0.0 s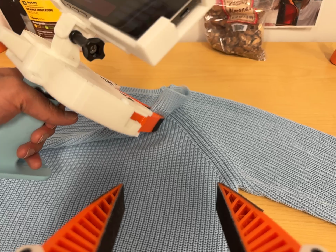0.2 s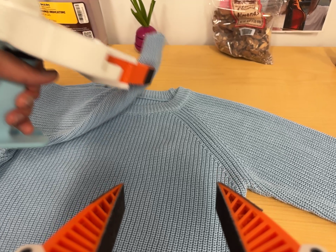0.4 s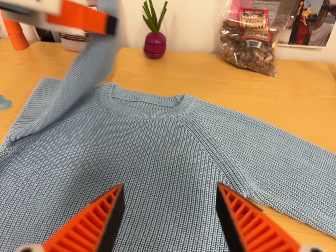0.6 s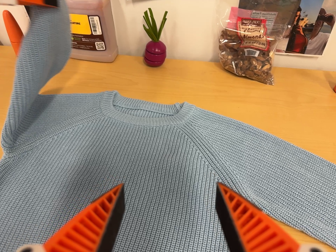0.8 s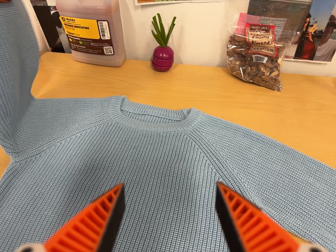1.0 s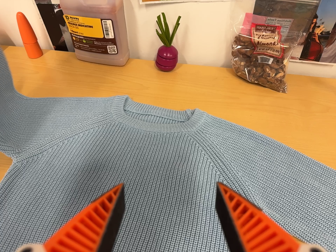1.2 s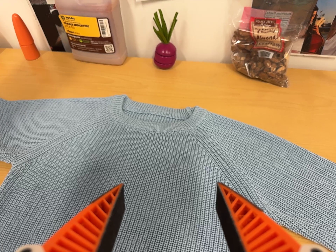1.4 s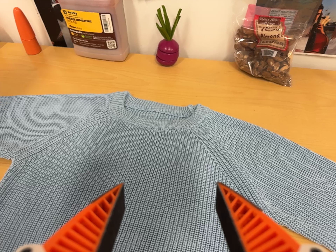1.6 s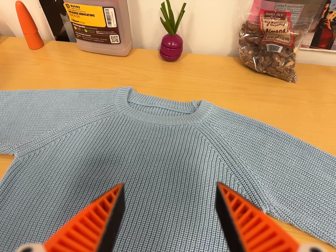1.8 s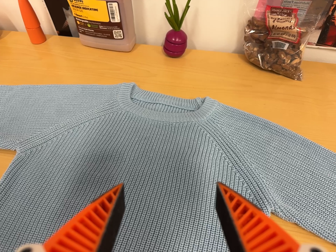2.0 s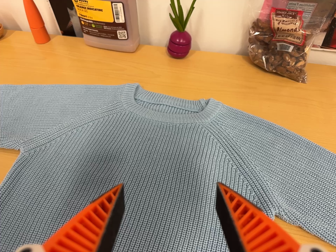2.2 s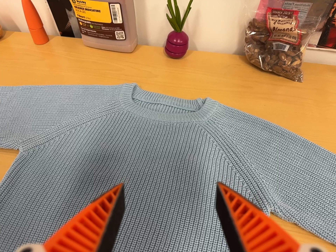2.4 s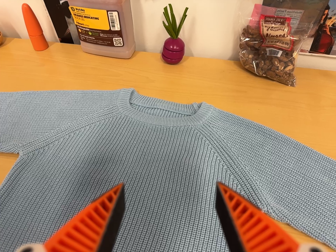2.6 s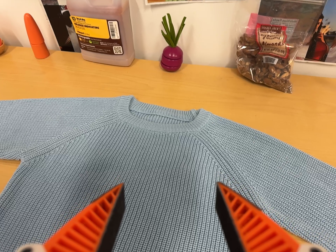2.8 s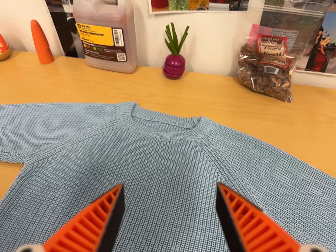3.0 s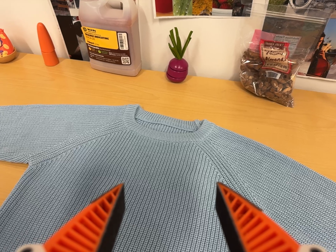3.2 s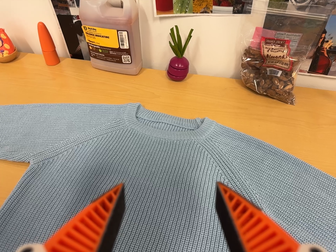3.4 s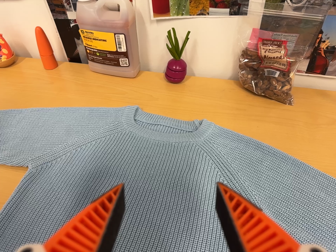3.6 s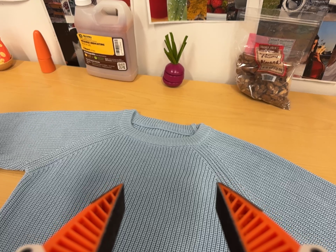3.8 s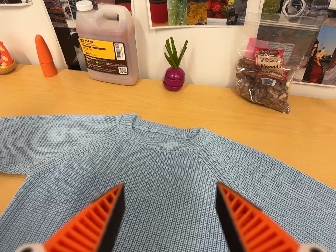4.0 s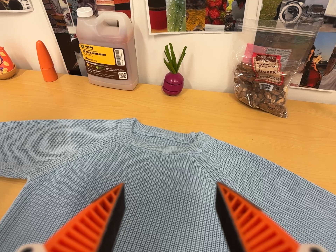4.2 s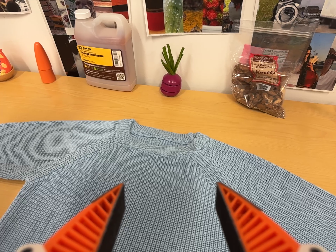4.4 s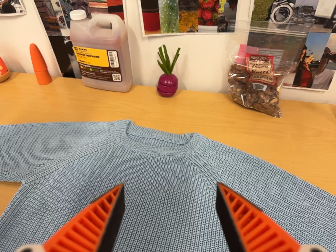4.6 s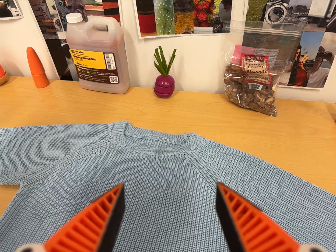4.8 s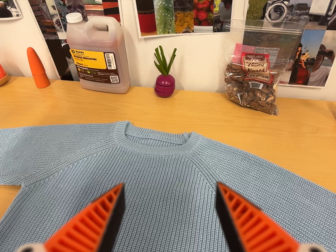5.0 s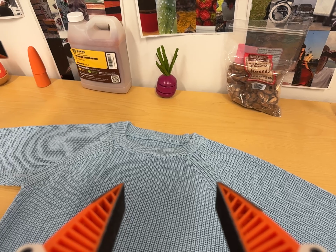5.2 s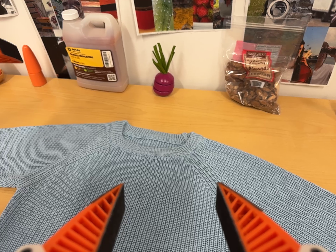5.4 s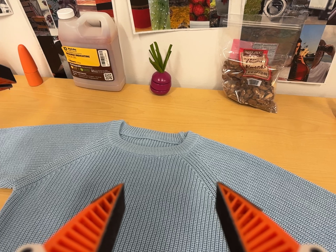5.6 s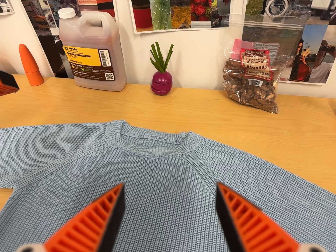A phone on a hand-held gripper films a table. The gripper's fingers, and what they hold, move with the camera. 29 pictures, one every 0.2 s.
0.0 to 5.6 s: The camera travels toward the top of its view and backward, about 7 cm, so close, fixed things drift downward.
The film runs backward here.
